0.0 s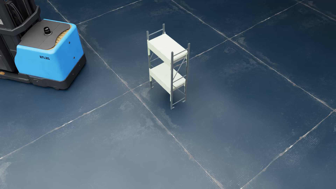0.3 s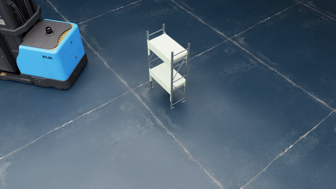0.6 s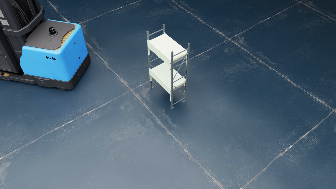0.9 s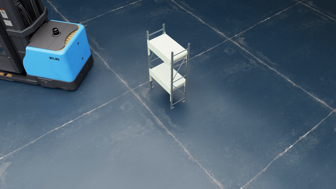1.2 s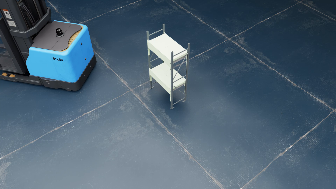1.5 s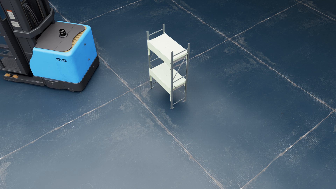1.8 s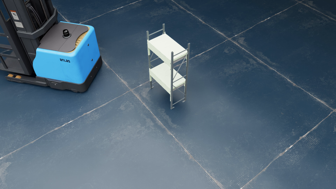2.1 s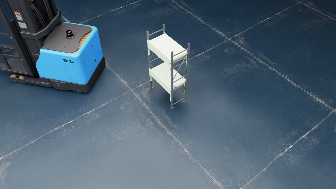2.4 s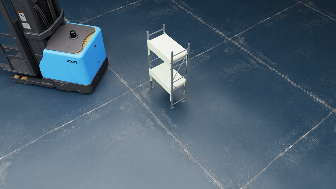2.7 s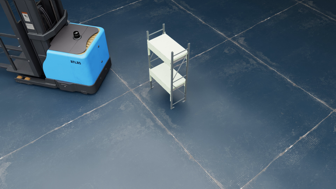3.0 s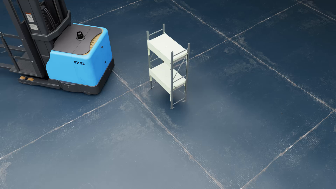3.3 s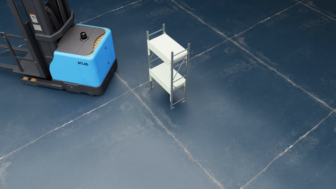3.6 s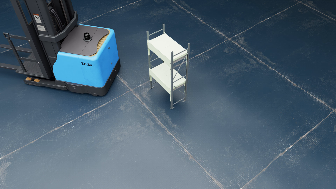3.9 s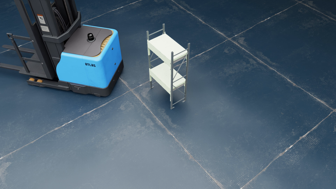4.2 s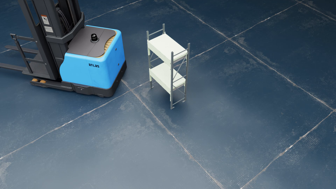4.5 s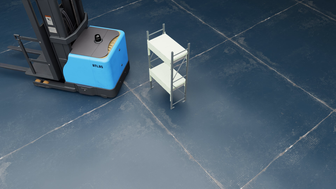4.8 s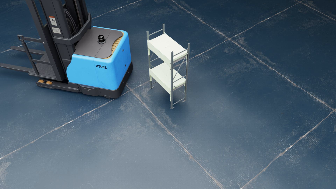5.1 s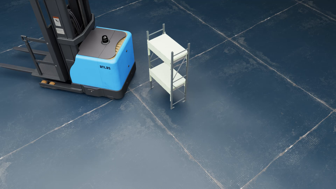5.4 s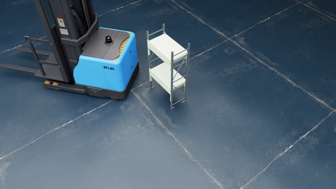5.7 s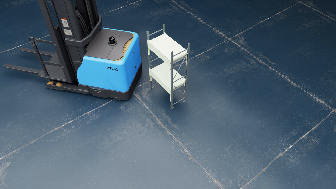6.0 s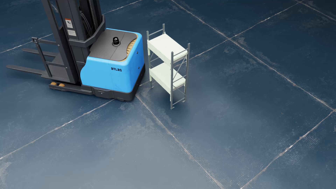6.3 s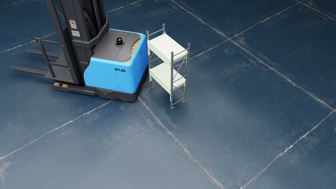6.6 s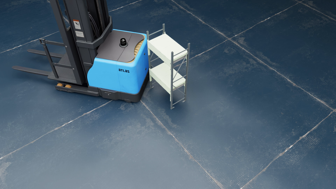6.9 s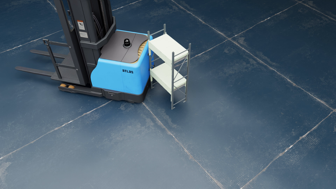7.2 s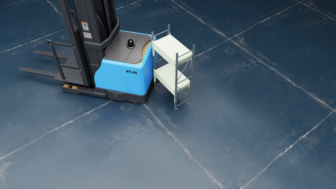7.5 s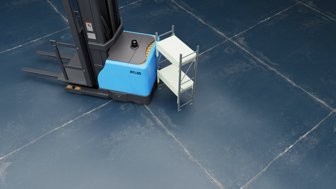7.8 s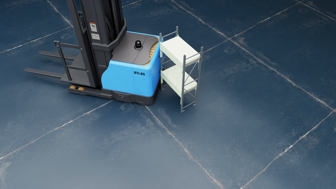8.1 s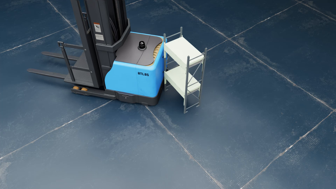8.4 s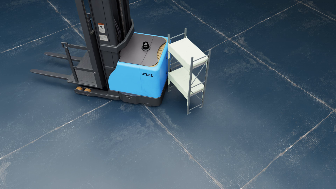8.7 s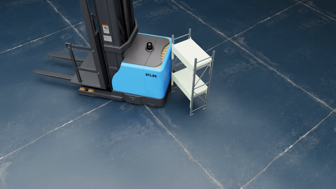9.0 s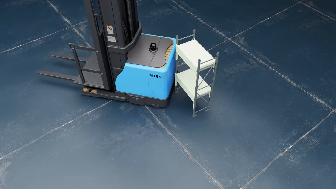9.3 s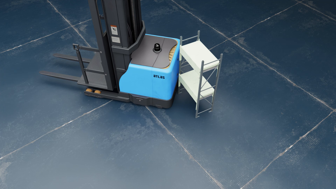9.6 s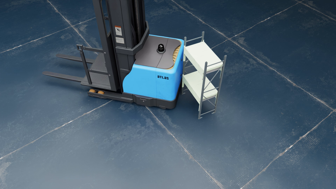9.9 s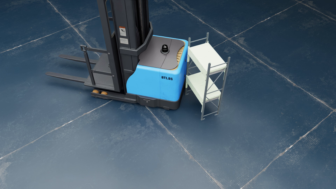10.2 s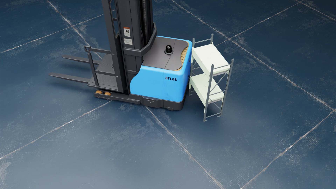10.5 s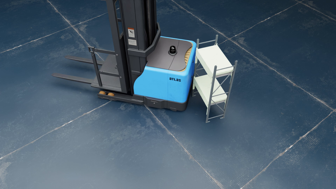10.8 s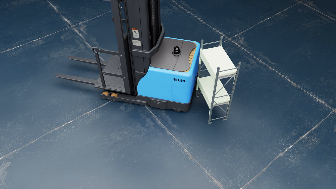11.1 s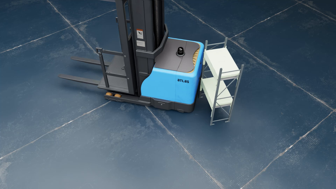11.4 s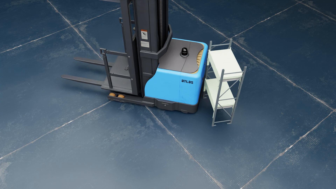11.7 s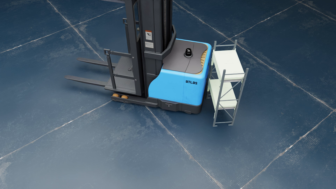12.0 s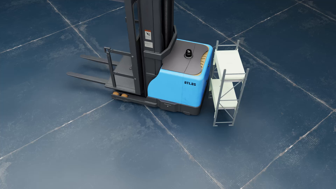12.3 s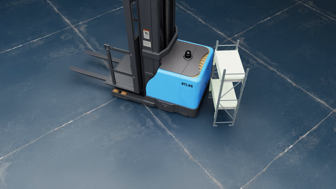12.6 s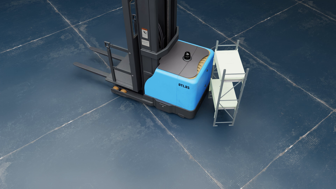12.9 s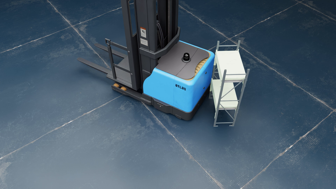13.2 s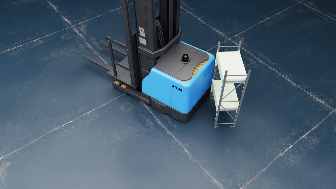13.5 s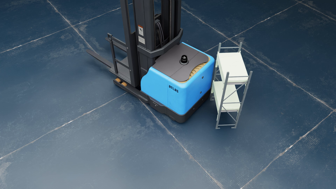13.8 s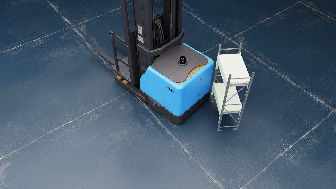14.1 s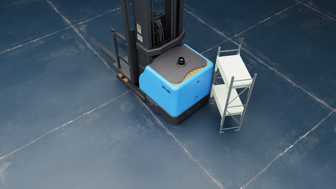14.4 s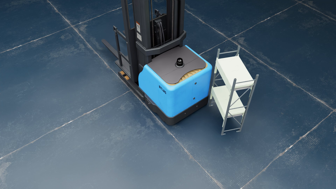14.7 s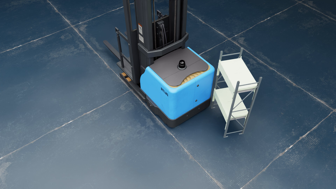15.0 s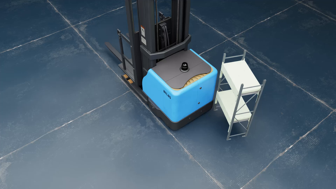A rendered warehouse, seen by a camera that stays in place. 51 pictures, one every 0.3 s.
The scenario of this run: A forklift runs into an object in its way.
